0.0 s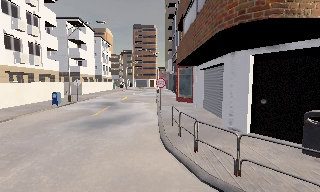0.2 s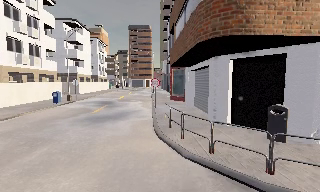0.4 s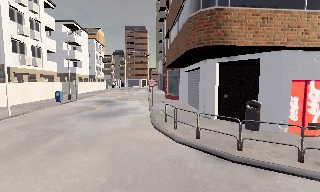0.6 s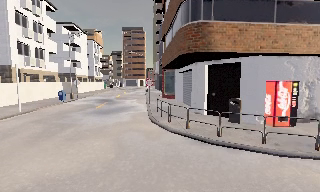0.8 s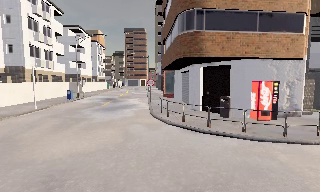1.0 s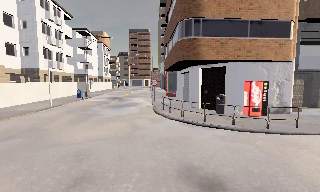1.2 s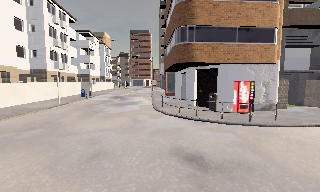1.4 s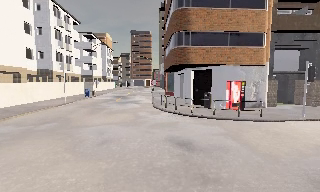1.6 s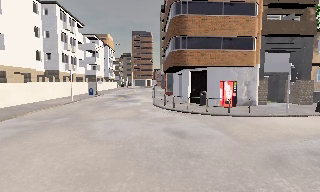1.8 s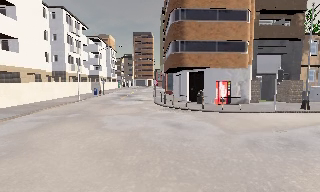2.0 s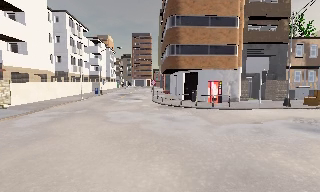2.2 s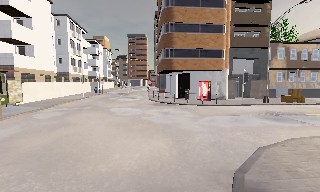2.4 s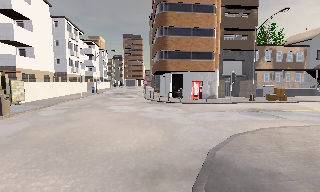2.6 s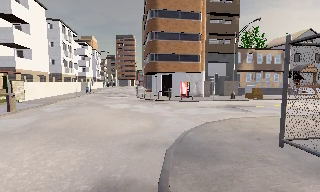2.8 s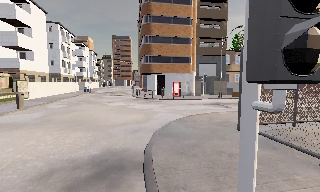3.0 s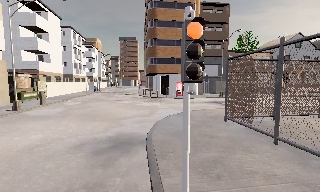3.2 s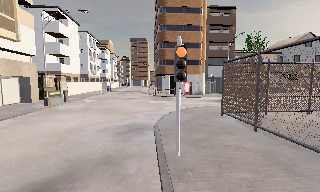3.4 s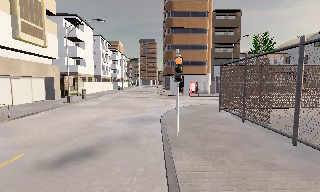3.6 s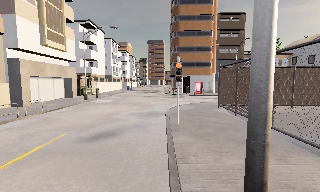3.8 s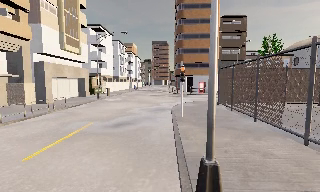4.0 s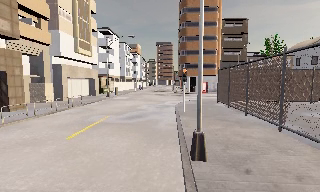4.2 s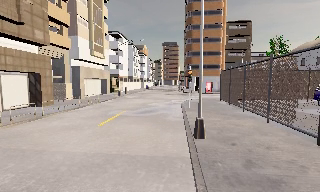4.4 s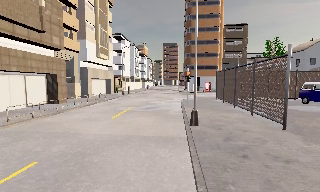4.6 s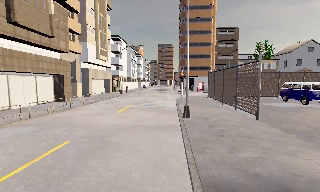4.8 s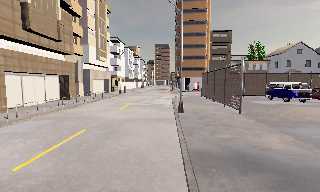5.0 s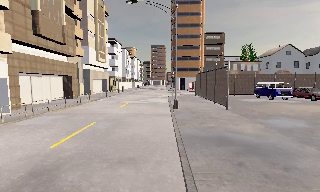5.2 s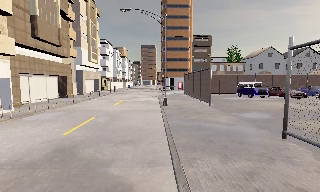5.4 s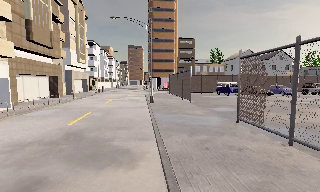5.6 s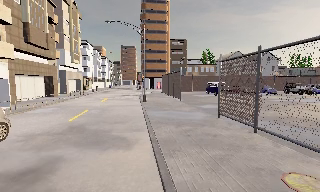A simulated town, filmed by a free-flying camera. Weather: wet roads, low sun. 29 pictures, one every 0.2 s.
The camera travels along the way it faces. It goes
backward.
0.0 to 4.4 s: The camera travels backward, about 30 m, so what stands in front gets smaller.
4.4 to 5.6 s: The camera swings to its right by about 15 degrees, and the scene slides to the left. It travels backward, about 9 m, so what stands in front gets smaller.
The film runs backward here.
